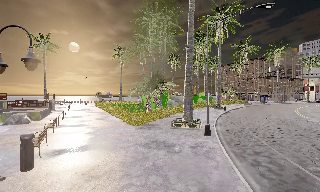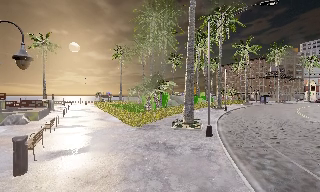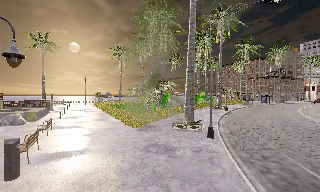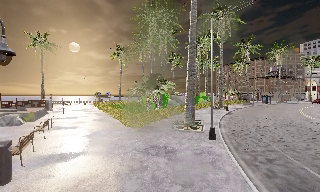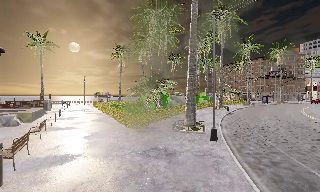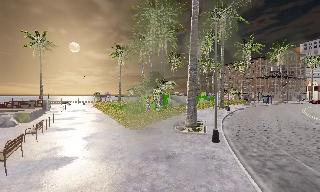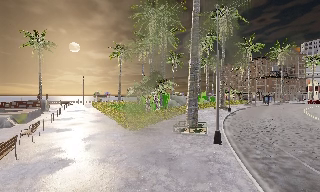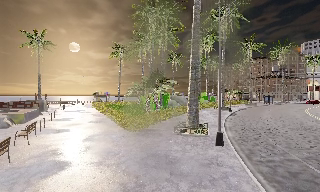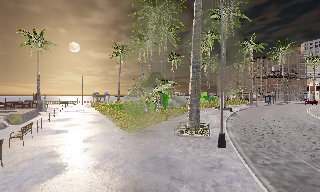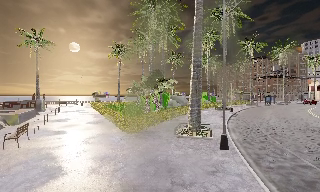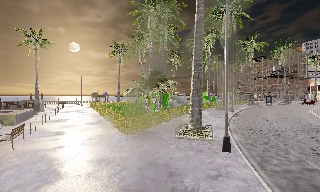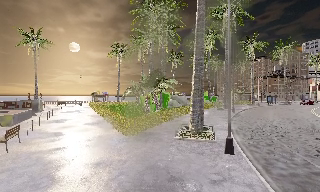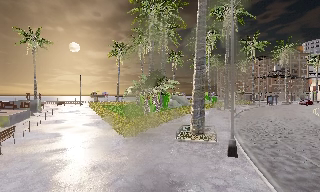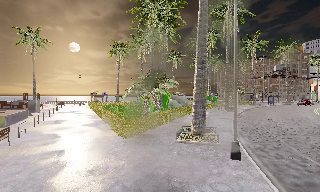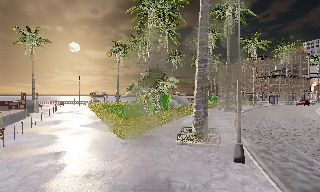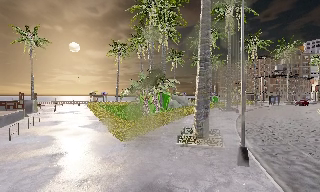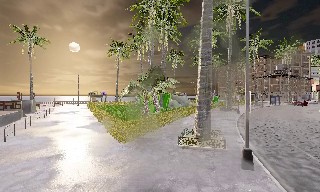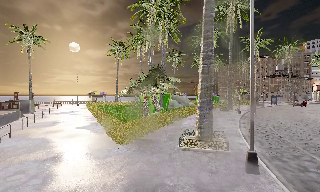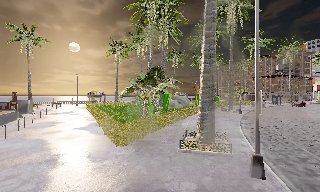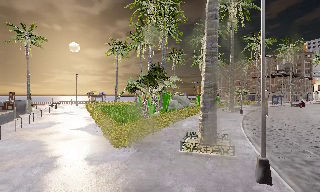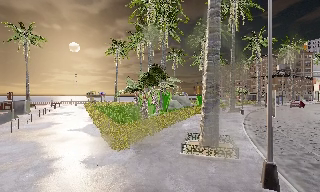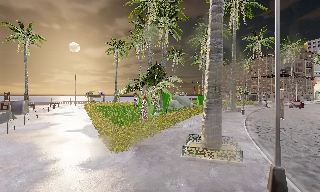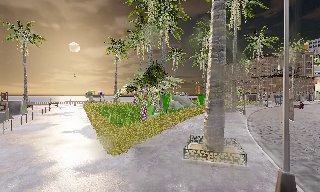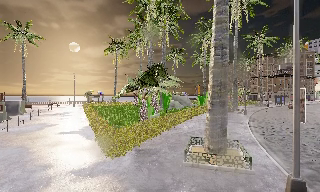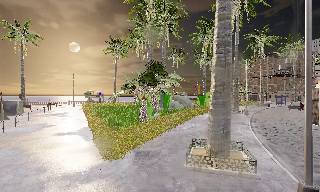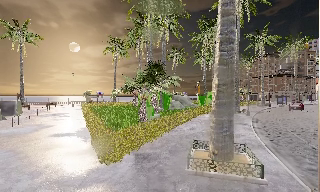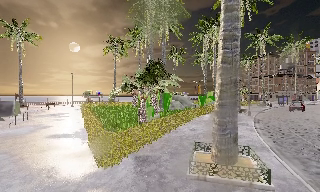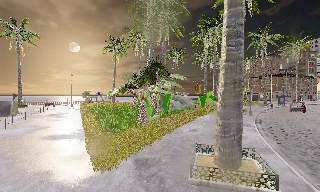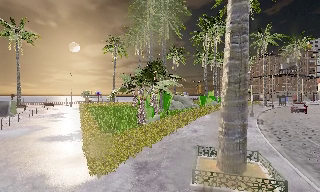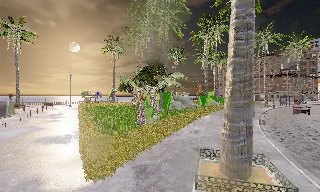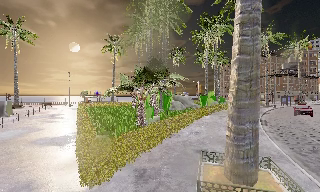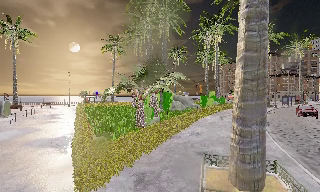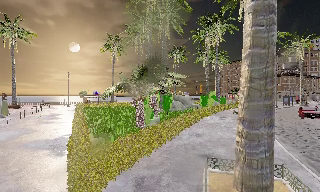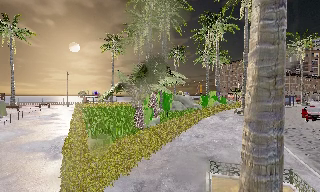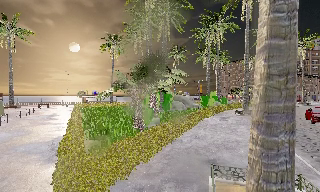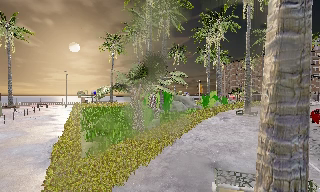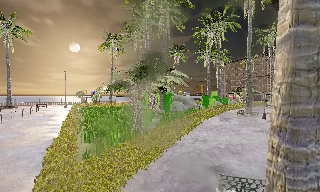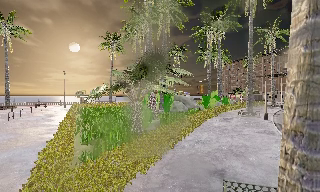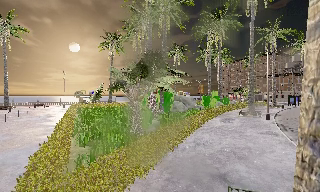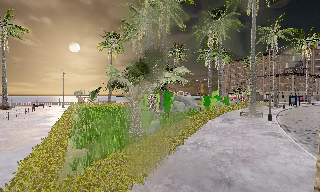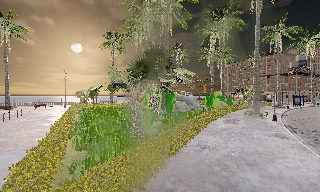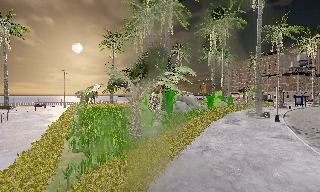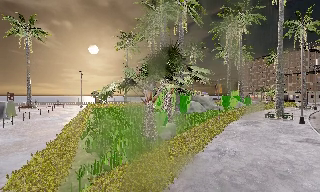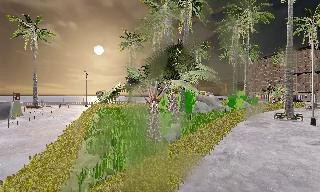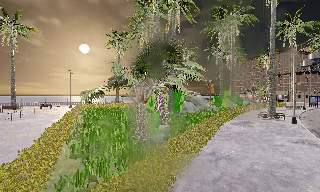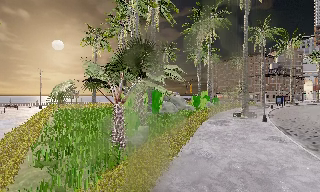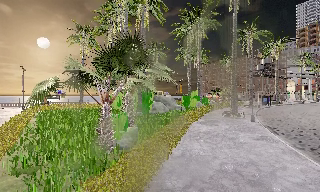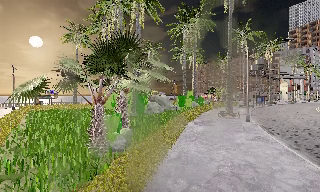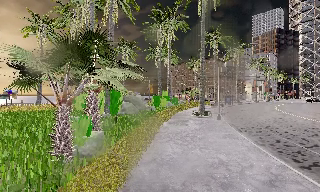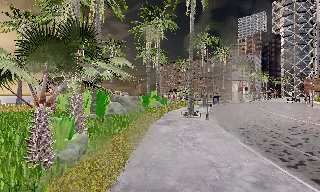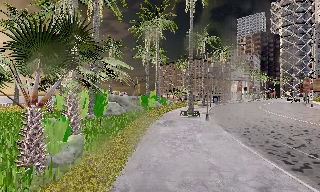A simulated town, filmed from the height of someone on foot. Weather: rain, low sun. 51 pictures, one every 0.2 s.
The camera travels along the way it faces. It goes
forward.
0.0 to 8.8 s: The camera travels forward, about 13 m, so what stands in front looms larger.
8.8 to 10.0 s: The camera swings to its right by about 25 degrees, and the scene slides to the left. It travels forward, about 1.5 m, so what stands in front looms larger.
The film runs forward here.
